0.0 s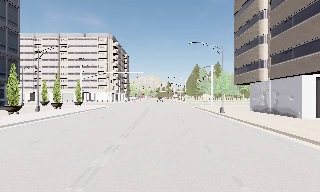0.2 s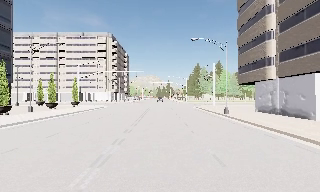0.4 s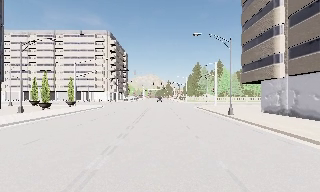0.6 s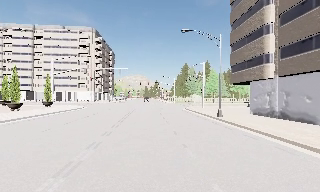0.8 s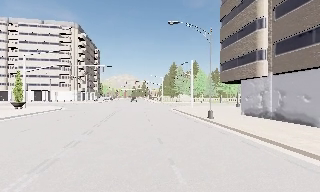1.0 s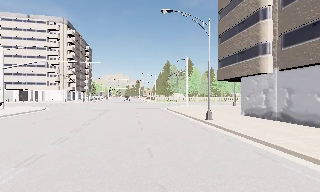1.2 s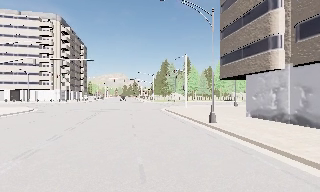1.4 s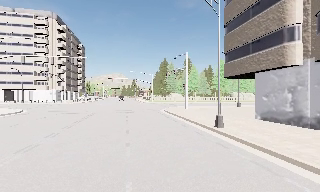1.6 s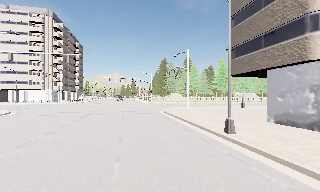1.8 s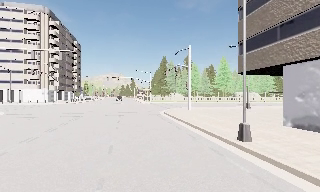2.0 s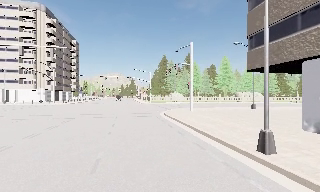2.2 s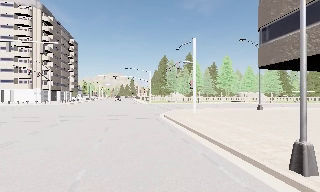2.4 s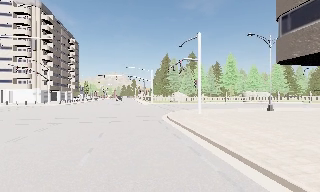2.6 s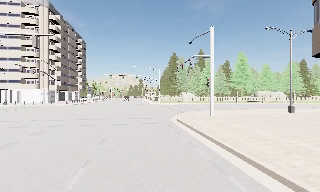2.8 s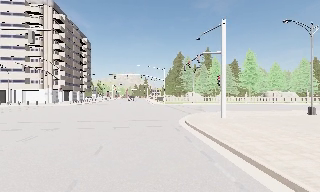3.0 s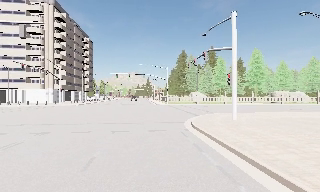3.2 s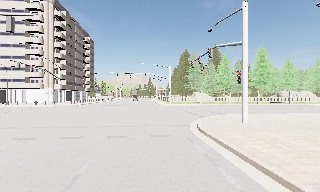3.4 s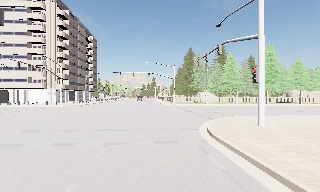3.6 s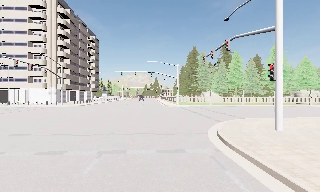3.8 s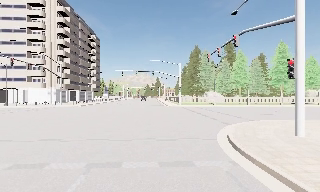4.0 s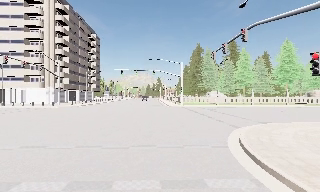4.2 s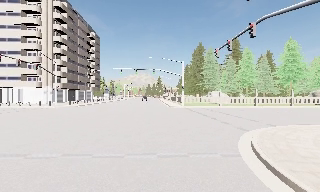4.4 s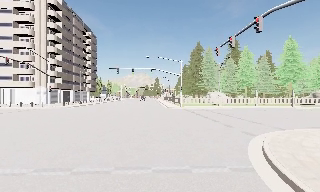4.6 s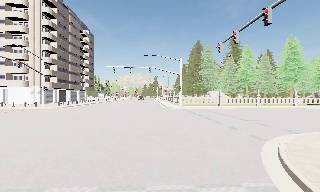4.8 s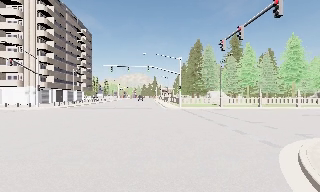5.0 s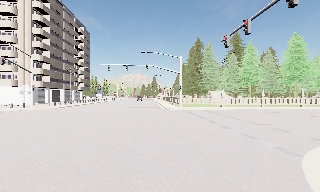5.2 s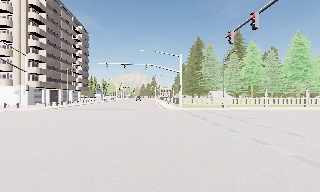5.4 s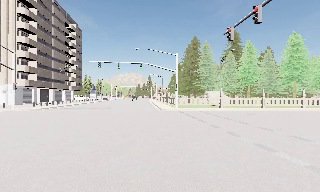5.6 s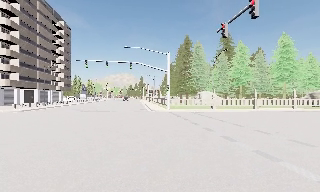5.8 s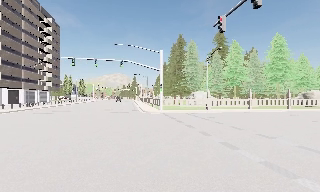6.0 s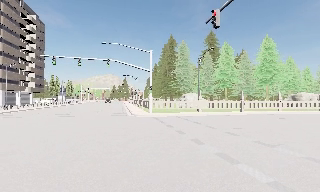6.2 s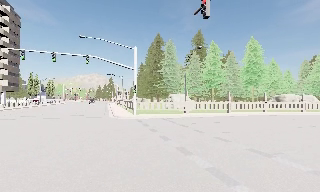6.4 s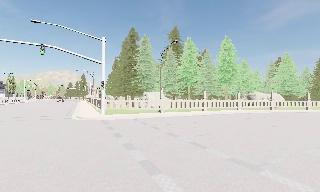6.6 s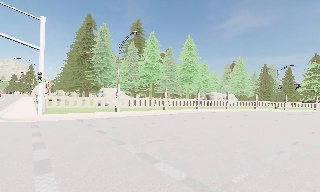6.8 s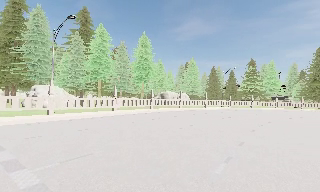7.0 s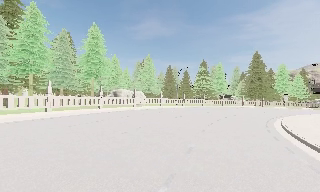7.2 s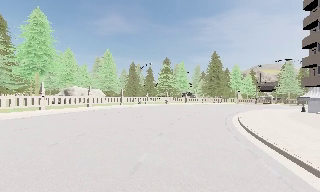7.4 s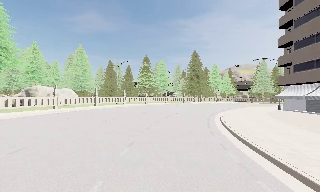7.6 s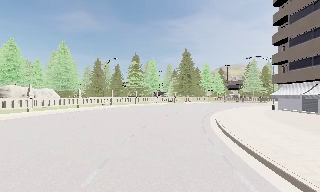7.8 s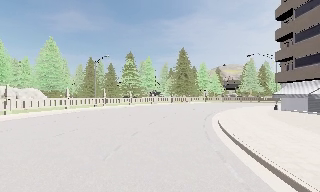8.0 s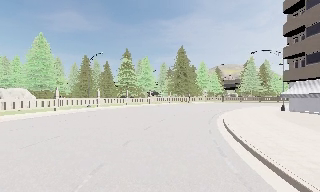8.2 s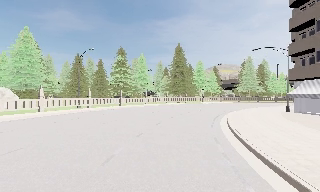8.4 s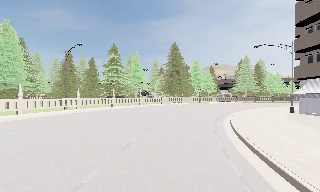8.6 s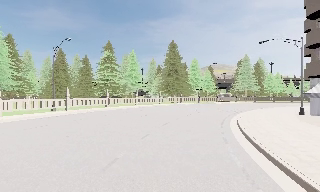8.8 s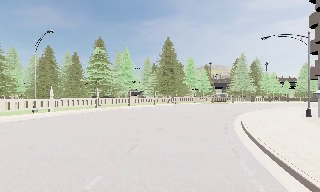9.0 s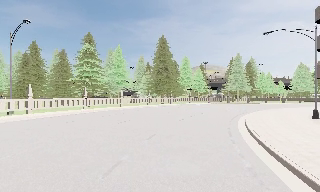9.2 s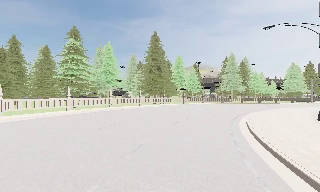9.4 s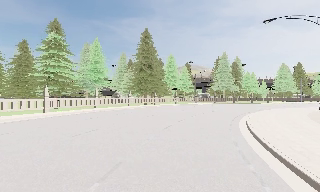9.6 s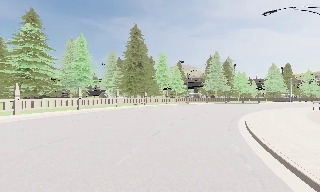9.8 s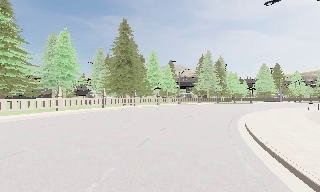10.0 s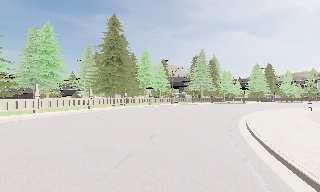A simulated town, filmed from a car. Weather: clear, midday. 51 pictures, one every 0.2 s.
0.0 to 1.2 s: The camera swings to its right by about 10 degrees, and the scene slides to the left. It travels forward, about 8 m, so what stands in front looms larger.
1.2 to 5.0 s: The camera travels forward, about 20 m, so what stands in front looms larger.
5.0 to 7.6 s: The camera pans to its right, which is clockwise from overhead, by about 85 degrees. It travels forward, about 18 m. It gains speed.
7.6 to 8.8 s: The camera travels forward, about 10 m, so what stands in front looms larger.
8.8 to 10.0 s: The camera swings to its right by about 15 degrees, and the scene slides to the left. It travels forward, about 10 m, so what stands in front looms larger.
The film runs forward here.
